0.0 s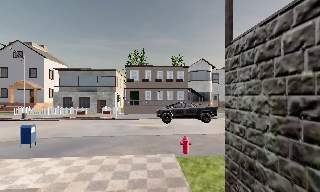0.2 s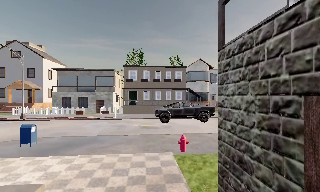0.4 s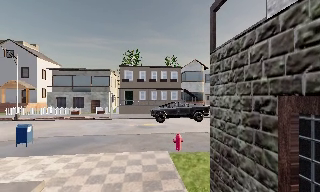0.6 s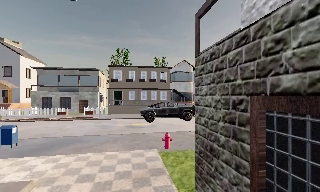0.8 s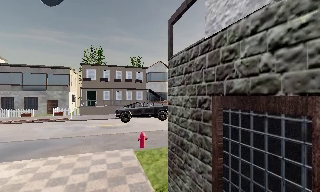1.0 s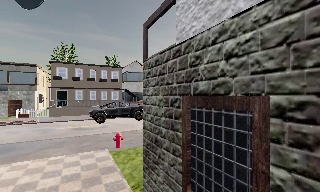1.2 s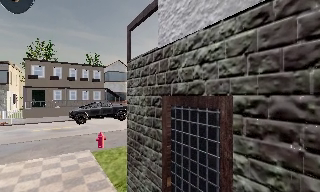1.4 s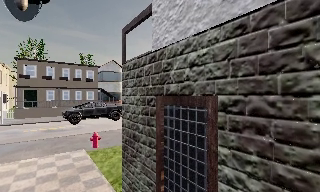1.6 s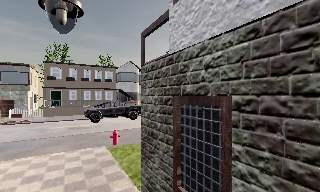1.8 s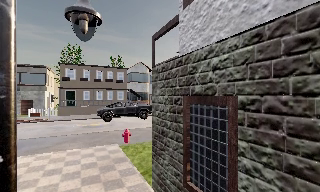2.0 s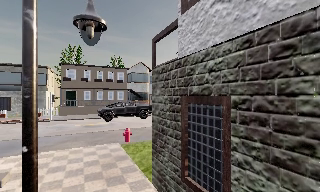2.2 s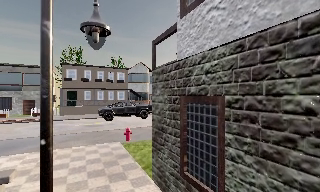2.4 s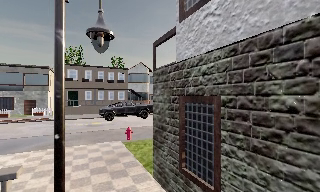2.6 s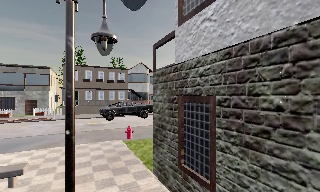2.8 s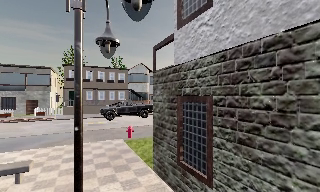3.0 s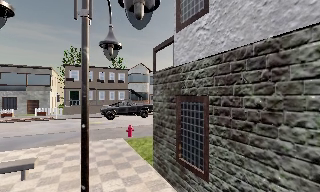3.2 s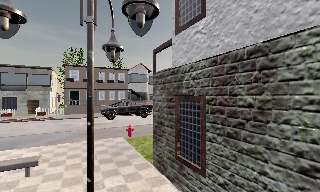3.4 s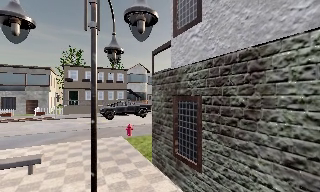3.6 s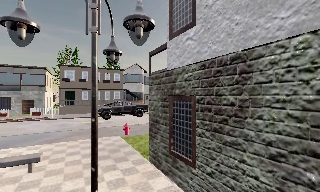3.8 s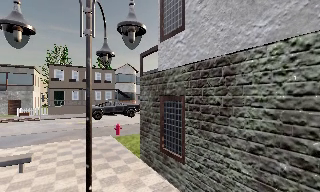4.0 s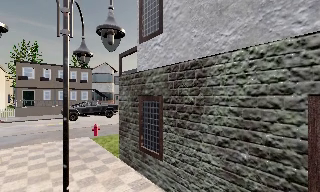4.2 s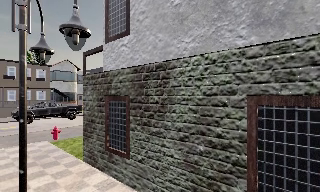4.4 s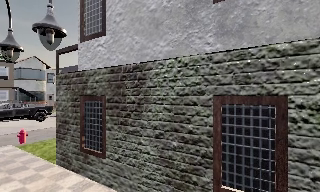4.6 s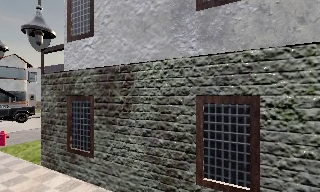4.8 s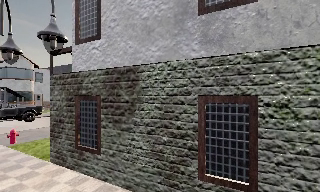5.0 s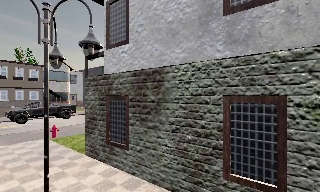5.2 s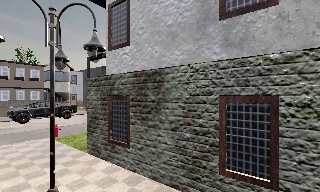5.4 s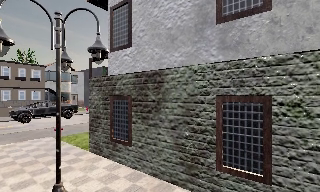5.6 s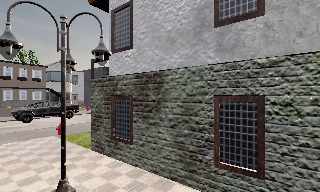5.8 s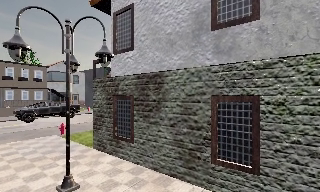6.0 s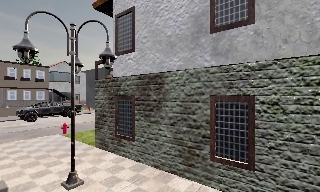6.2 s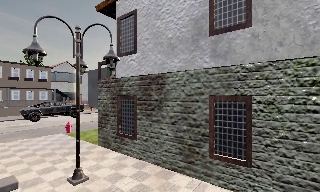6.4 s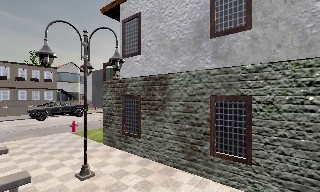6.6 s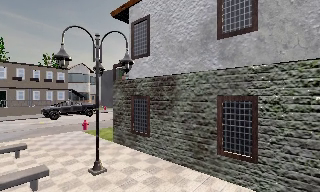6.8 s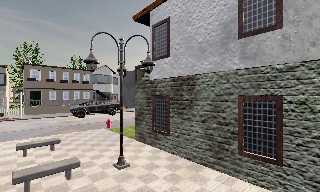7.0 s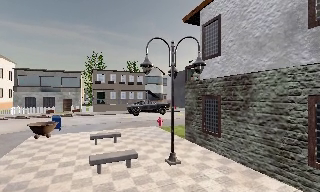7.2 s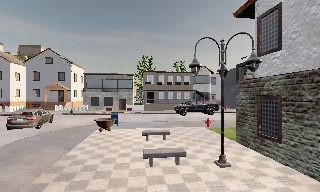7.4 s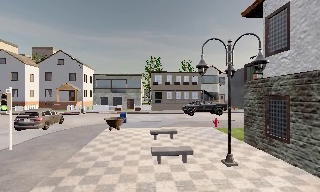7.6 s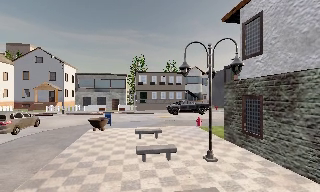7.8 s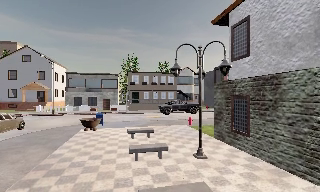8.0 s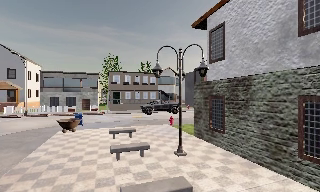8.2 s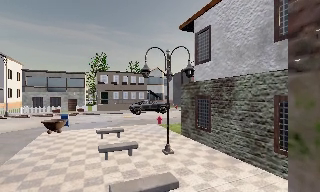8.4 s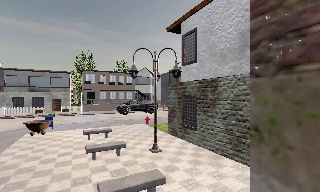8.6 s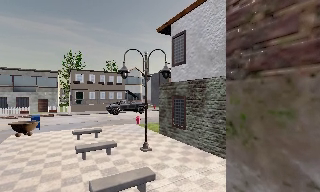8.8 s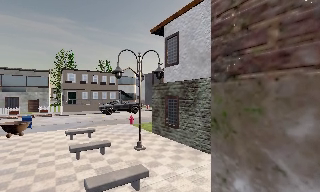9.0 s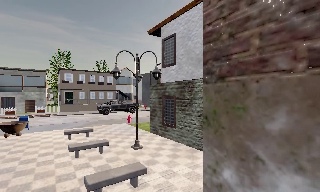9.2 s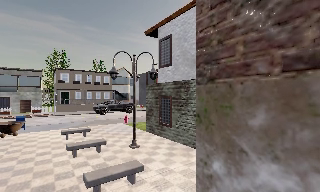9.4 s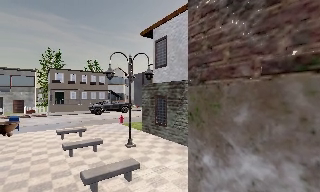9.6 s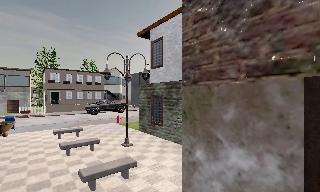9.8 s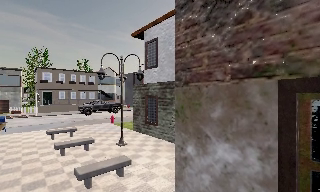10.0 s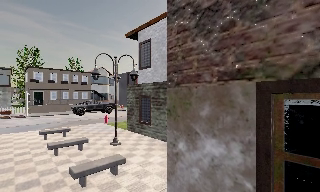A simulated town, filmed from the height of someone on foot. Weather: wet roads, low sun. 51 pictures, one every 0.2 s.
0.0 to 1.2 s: The camera swings to its right by about 30 degrees, and the scene slides to the left. It travels backward, about 1 m, so what stands in front gets smaller.
1.2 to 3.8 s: The camera travels backward, about 2.5 m, so what stands in front gets smaller.
3.8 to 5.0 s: The camera swings to its right by about 20 degrees, and the scene slides to the left. It travels backward, about 1 m, so what stands in front gets smaller.
5.0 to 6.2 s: The camera travels backward, about 1 m, so what stands in front gets smaller.
6.2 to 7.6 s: The camera swings to its left by about 40 degrees, and the scene slides to the right. It travels backward, about 1.5 m.
7.6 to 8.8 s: The scene slides to the left, as the camera pans about 25 degrees to its right. It travels backward, about 1 m, so what stands in front gets smaller.
8.8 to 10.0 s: The camera travels backward, about 1 m, so what stands in front gets smaller.
The film runs backward here.
